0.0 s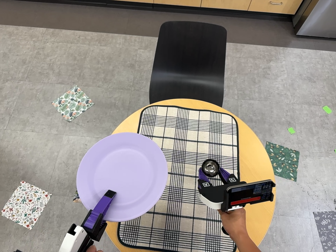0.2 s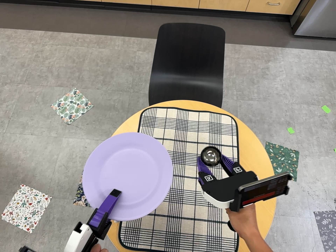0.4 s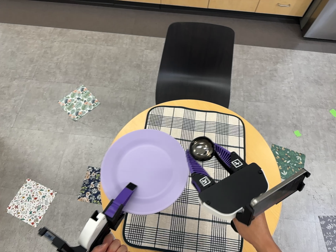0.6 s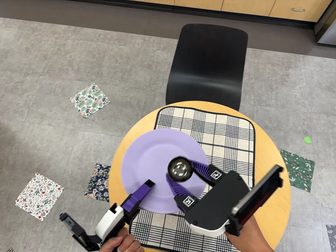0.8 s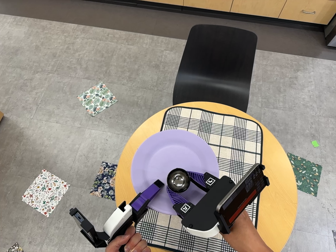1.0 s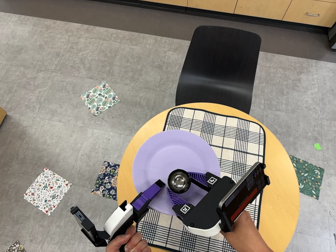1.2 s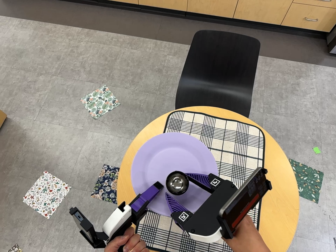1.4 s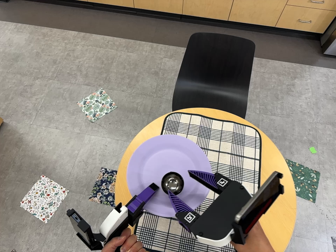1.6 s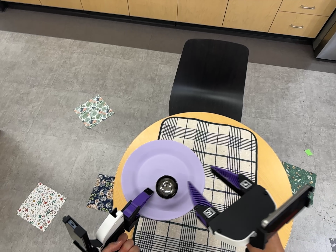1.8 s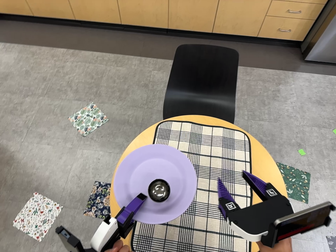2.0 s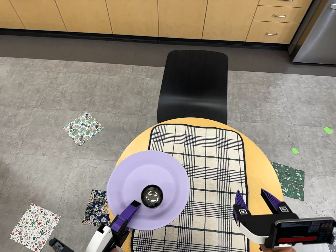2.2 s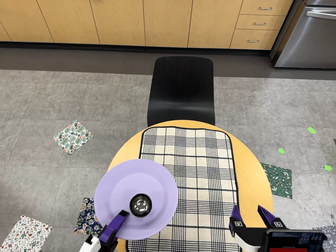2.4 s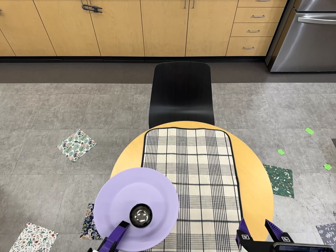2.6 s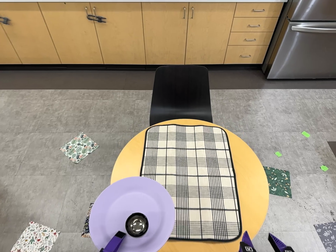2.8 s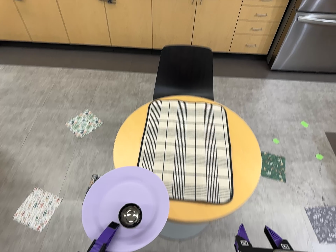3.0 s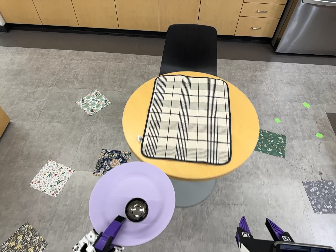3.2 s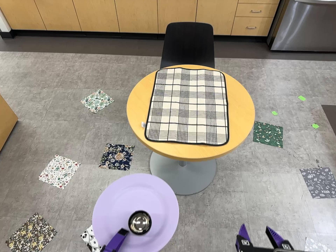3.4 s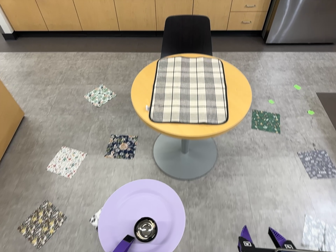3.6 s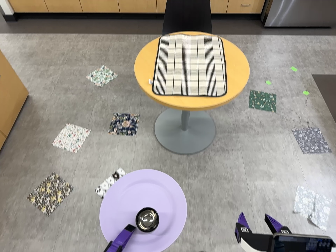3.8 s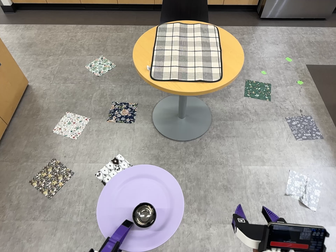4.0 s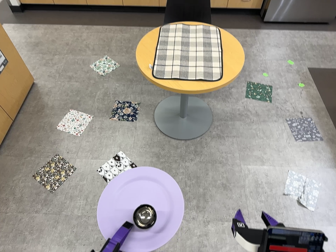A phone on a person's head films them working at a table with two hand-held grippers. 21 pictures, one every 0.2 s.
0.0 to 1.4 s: The camera travels to its left, about 5 cm, so close, fixed things drift to the right.
1.4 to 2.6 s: The camera travels toward the bottom of its view and backward, about 30 cm. Its aim tips toward the top of its view by about 15 degrees. It rolls about its line of sight by about 10 degrees, and the scene rotates counterclockwise.
2.6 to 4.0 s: The camera travels toward the bottom of its view and backward, about 90 cm, so close, fixed things drift upward.
The film runs backward here.
